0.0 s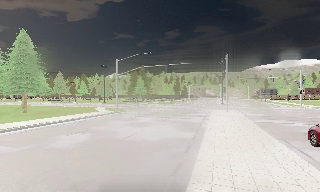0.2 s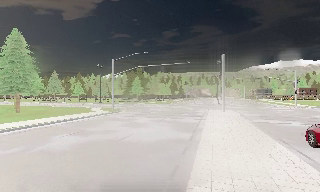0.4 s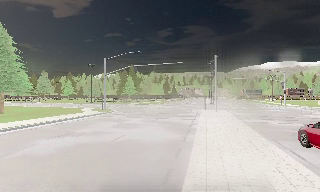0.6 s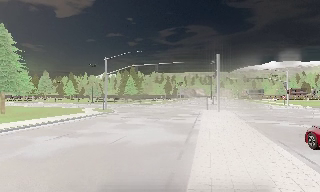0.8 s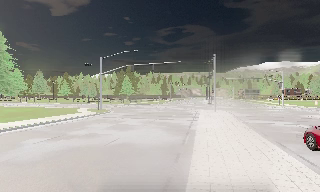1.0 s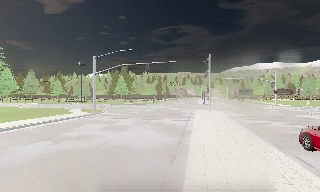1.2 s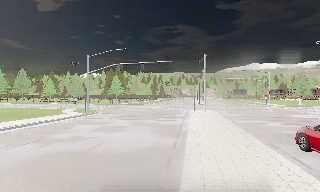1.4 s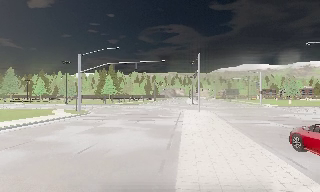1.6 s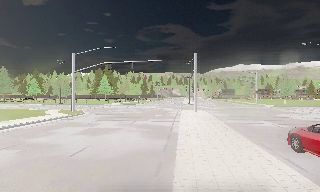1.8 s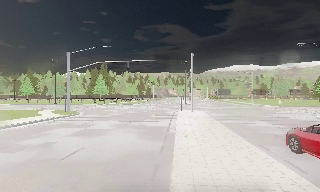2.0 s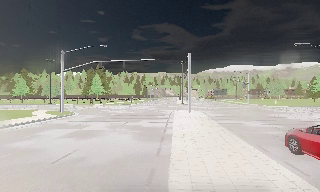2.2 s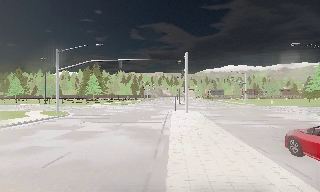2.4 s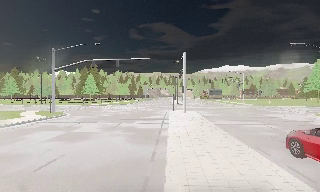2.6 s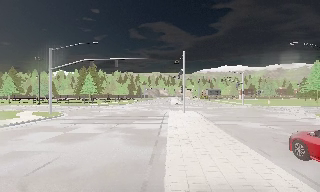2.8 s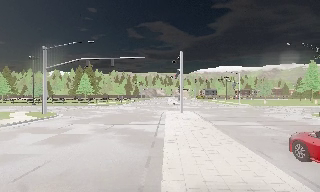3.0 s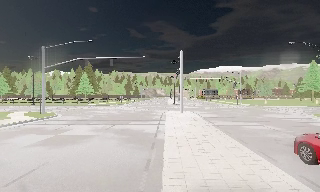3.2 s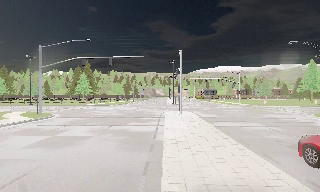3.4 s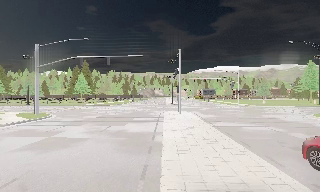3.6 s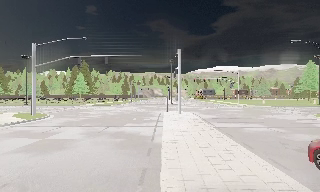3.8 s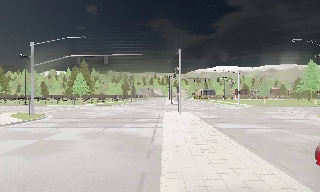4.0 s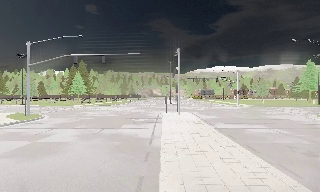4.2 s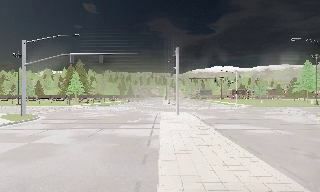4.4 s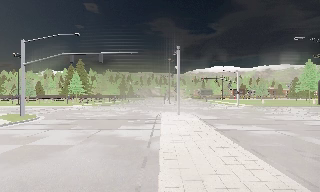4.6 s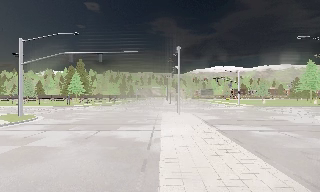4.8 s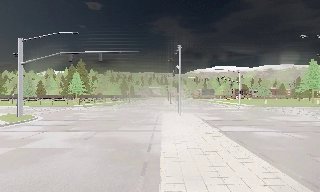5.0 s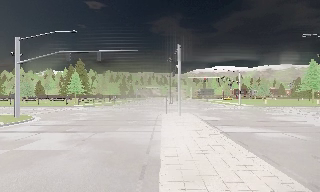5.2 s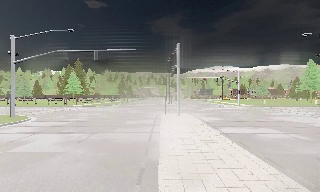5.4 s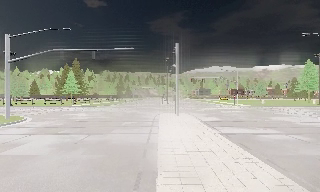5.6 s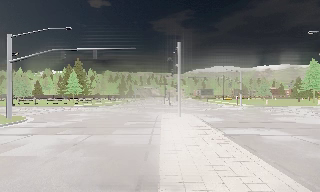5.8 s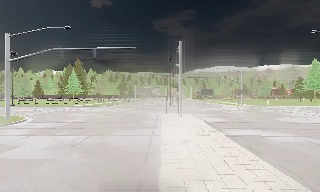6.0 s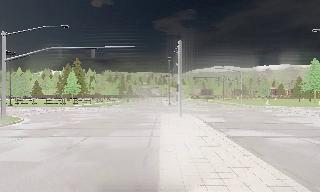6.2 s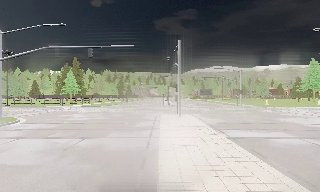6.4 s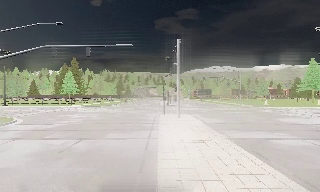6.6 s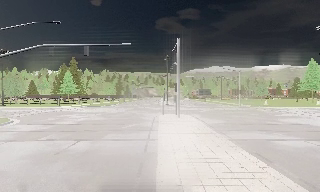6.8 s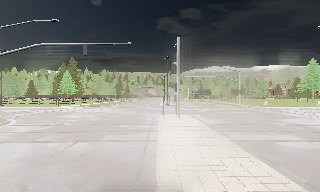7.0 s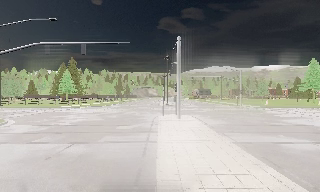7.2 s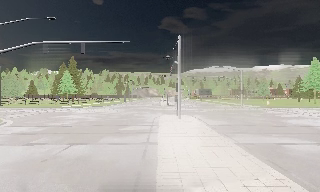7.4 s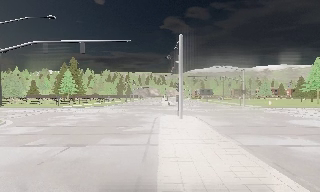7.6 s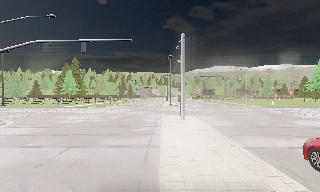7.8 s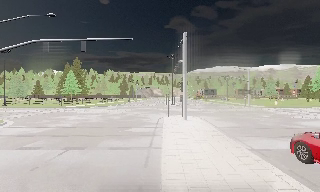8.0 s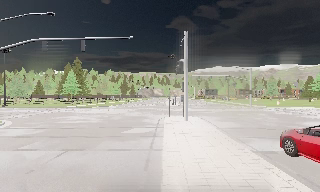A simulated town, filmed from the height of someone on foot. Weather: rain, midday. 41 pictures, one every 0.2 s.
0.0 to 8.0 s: The camera swings to its right by about 20 degrees, and the scene slides to the left. It travels forward, about 10 m, so what stands in front looms larger.
The film runs forward here.
